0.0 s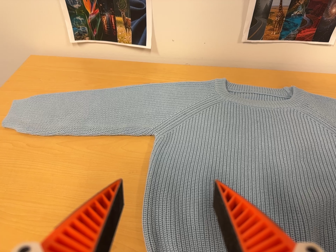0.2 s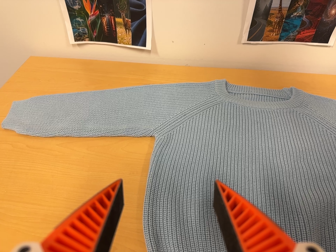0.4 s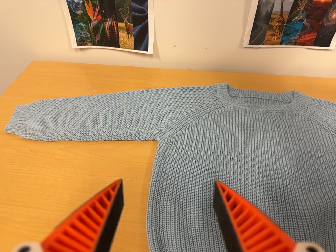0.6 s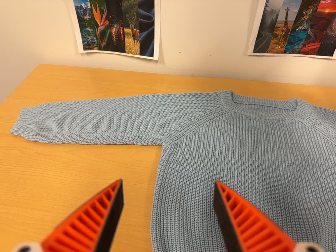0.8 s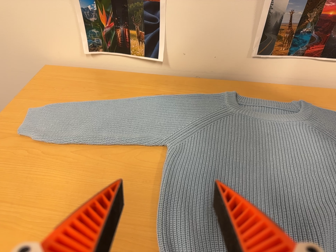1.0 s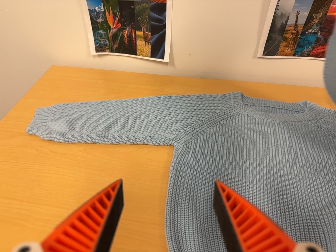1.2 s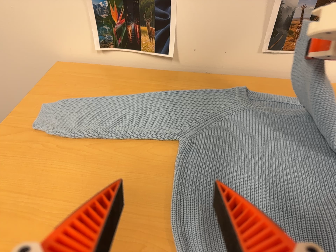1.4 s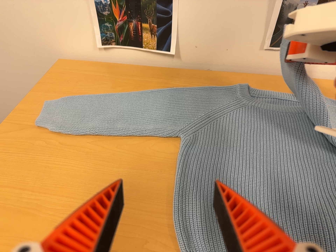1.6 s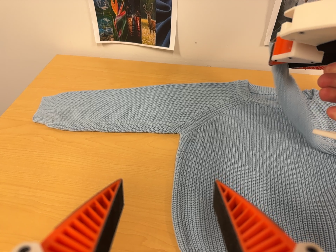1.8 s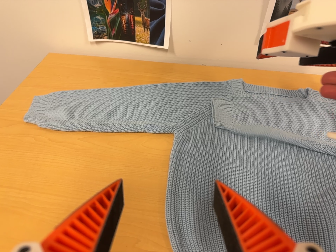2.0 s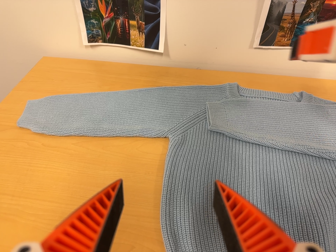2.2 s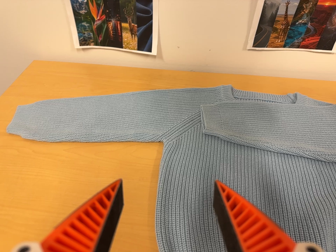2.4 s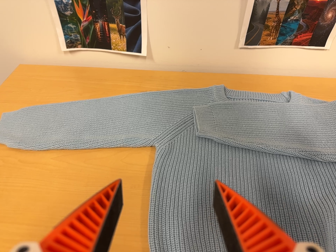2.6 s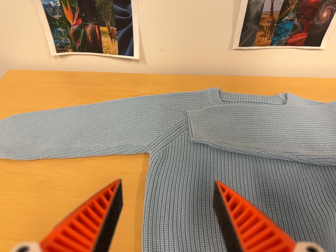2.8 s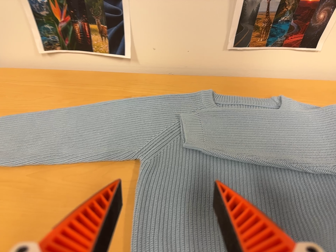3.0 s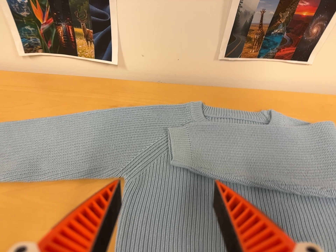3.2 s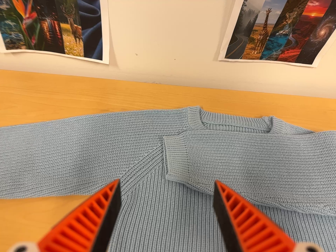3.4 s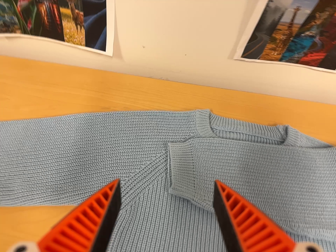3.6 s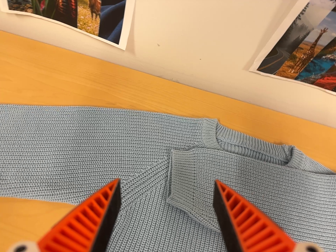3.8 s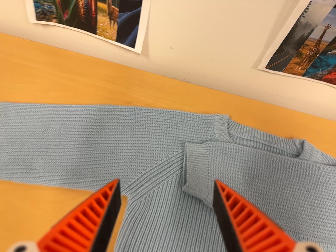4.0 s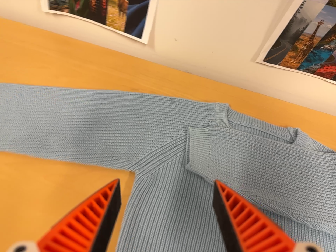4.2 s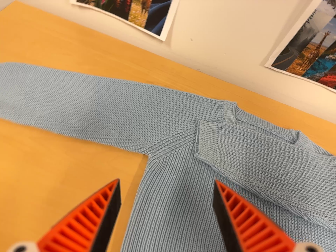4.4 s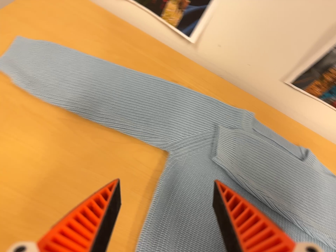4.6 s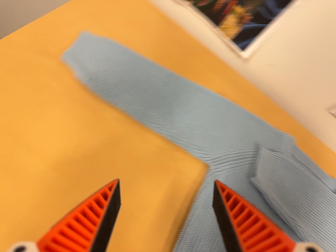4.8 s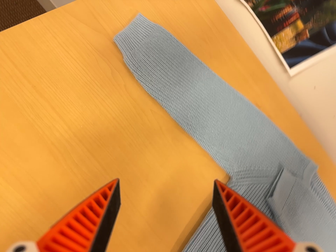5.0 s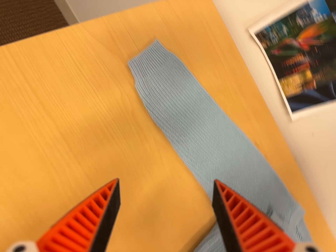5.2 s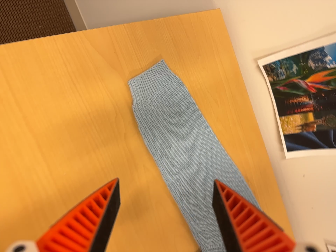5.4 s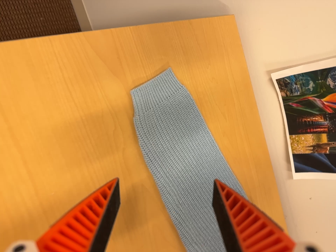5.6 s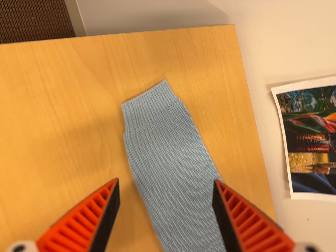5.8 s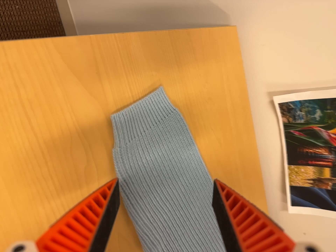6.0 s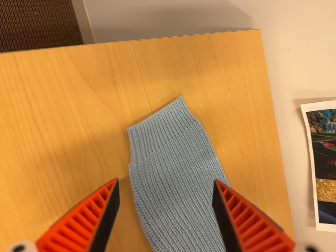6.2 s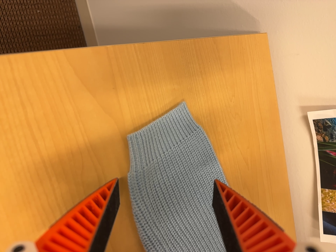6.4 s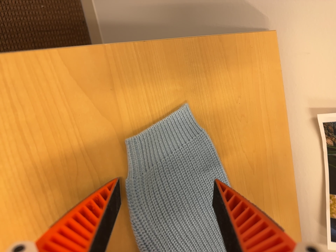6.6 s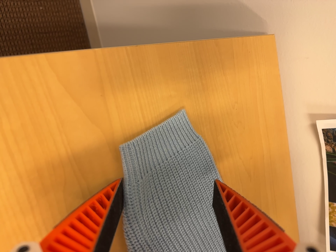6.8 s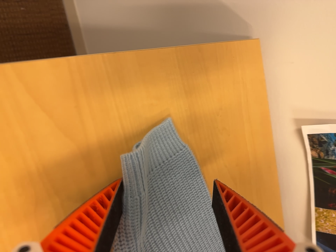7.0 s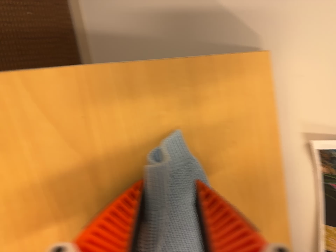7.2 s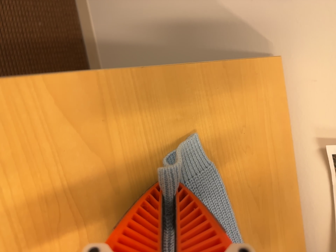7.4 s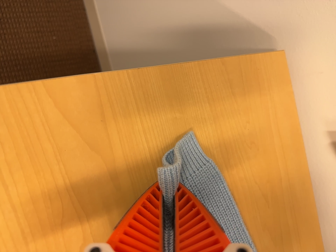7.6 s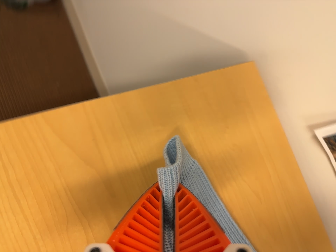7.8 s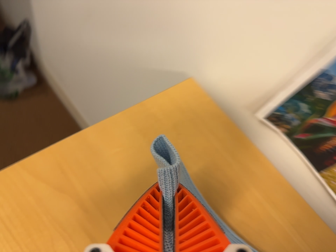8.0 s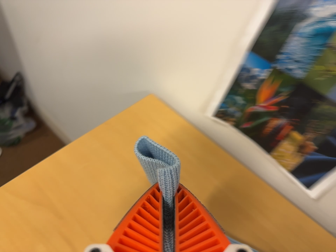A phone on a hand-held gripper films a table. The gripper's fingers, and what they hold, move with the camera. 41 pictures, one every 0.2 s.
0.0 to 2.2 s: The camera shifts only a little, or ends up much as it began.
2.2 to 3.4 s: The camera travels toward the top of its view and forward, about 20 cm. Its aim tips toward the bottom of its view by about 10 degrees.
3.4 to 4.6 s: The camera travels to its left and backward, about 20 cm, so close, fixed things drift to the right. It rolls about its line of sight by about 30 degrees, and the scene rotates clockwise.
4.6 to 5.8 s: The camera travels toward the top of its view, forward and to its left, about 24 cm, so close, fixed things drift downward. It rolls about its line of sight by about 40 degrees, and the scene rotates clockwise.
5.8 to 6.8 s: The camera travels forward, about 7 cm, so what stands in front looms larger.
6.8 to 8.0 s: The camera pans to its left by about 15 degrees. It travels to its right and backward, about 26 cm. Its aim tips toward the top of its view by about 25 degrees, and the scene shifts downward. It rolls about its line of sight by about 35 degrees, and the scene rotates counterclockwise.
The film runs forward here.
